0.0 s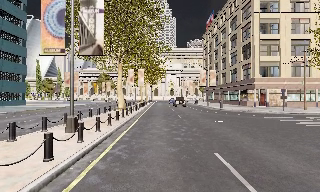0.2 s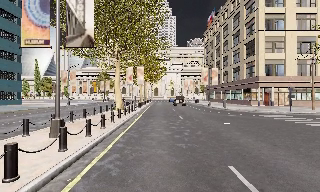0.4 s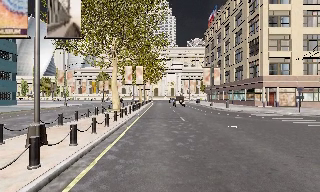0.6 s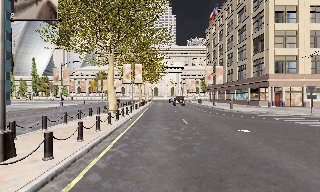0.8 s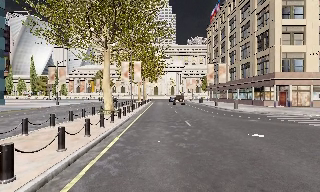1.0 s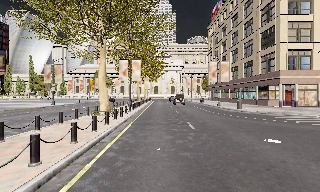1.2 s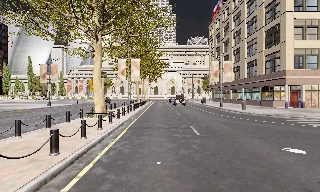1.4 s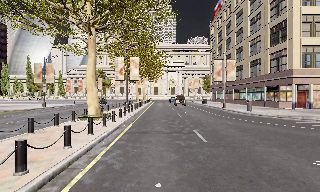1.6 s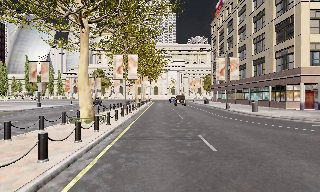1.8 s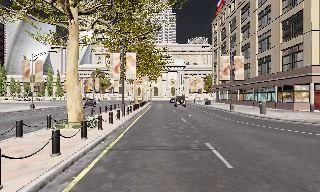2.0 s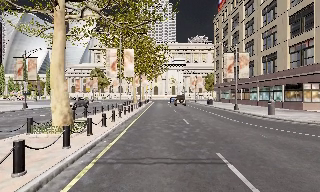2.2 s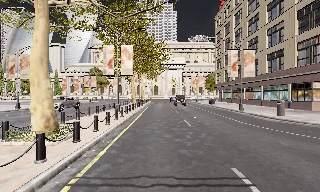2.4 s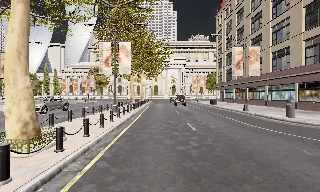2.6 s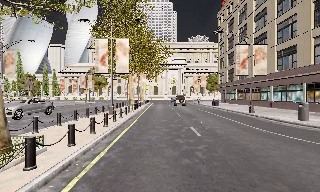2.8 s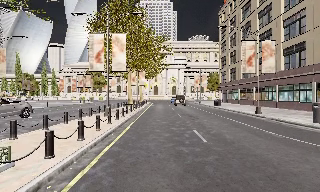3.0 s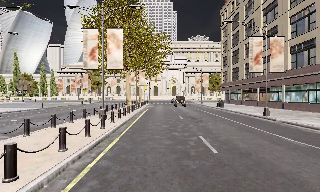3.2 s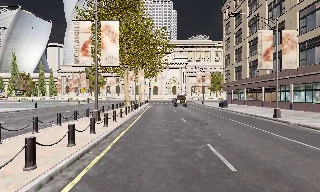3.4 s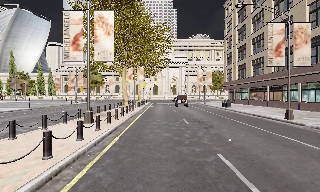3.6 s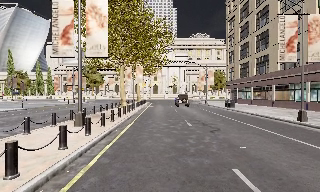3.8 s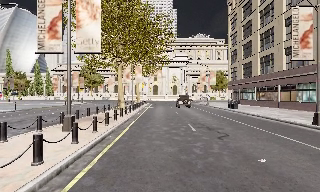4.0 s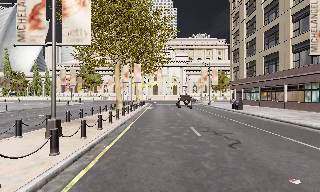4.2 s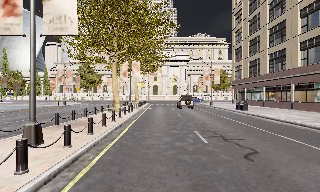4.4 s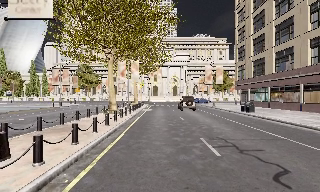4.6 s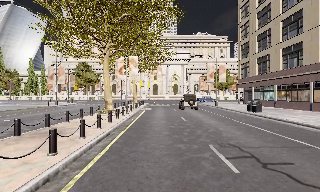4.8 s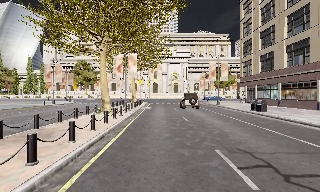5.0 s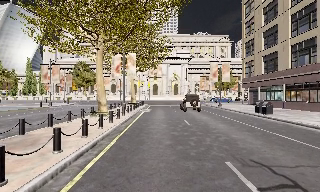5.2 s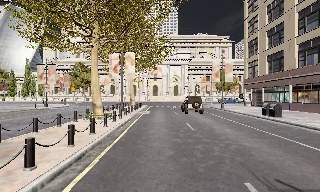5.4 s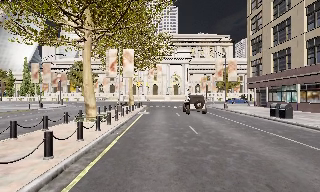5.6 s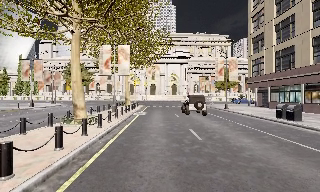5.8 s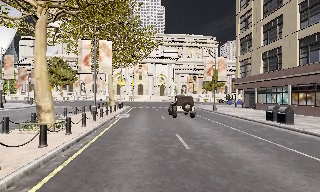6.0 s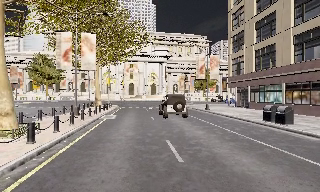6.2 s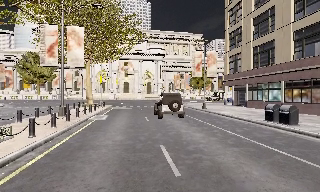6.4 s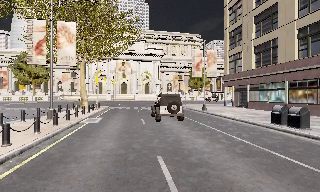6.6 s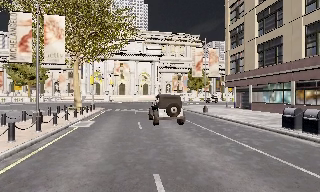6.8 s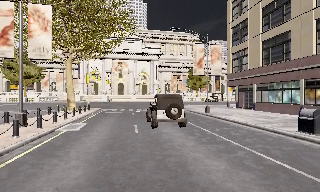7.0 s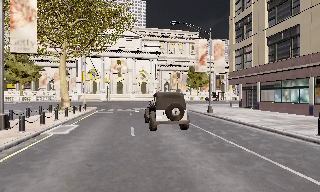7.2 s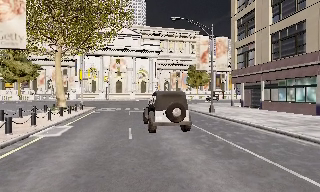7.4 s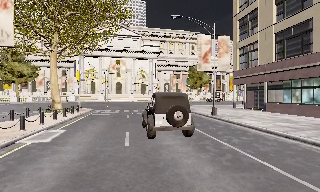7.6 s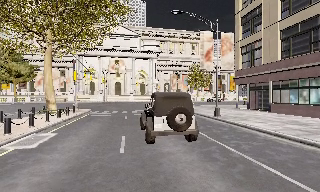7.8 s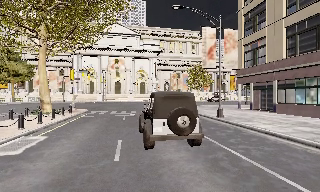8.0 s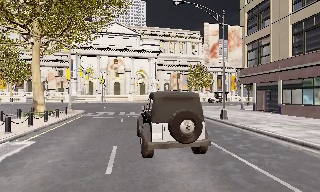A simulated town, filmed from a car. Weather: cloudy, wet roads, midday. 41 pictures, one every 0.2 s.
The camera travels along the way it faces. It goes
forward.
0.0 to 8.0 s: The camera pans to its right, which is clockwise from overhead, by about 10 degrees. It travels forward, about 40 m, so what stands in front looms larger.
The film runs forward here.
